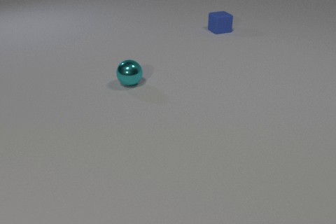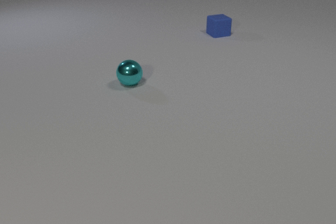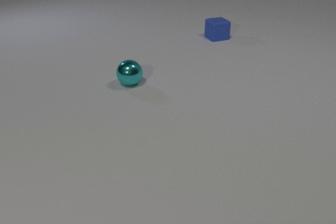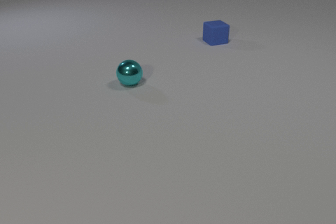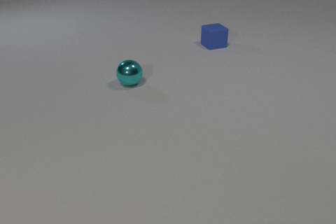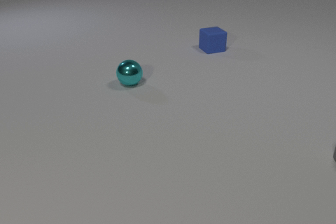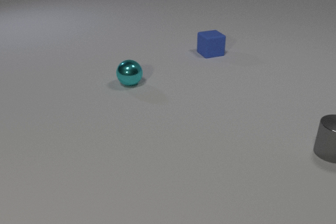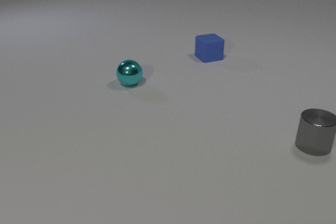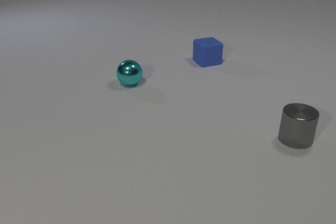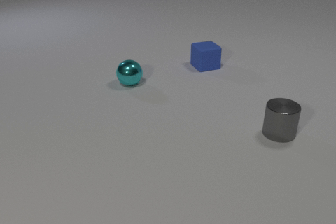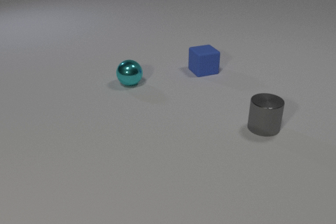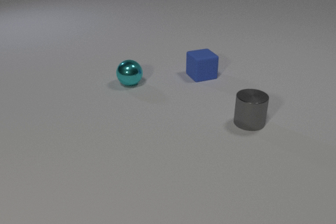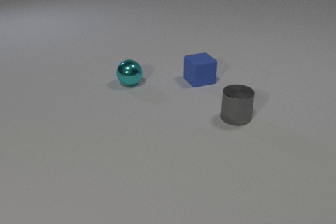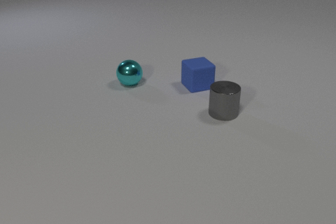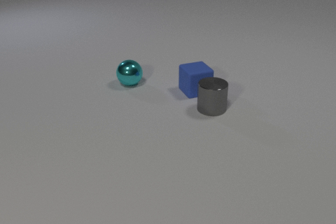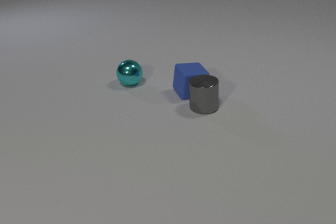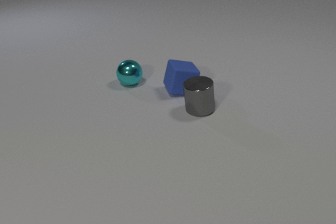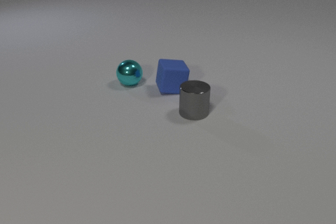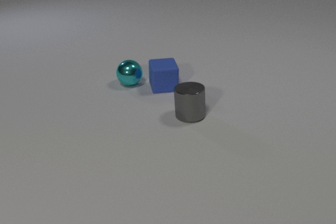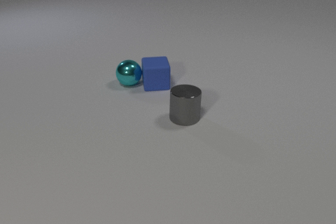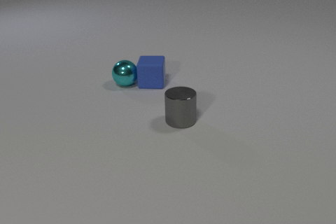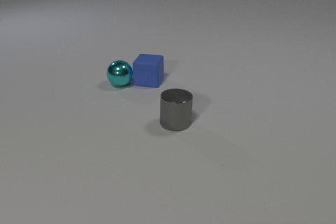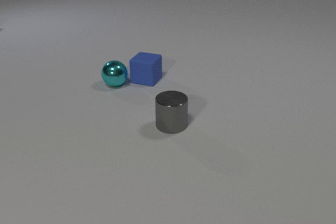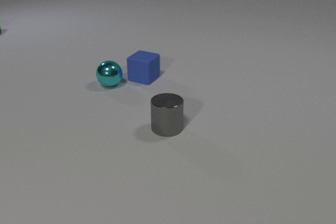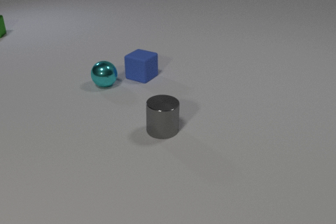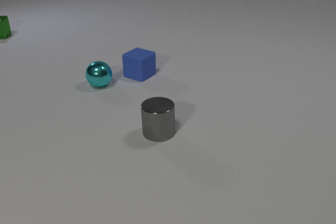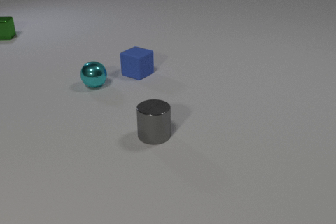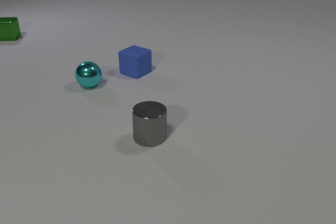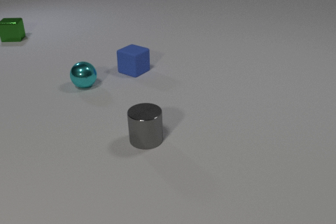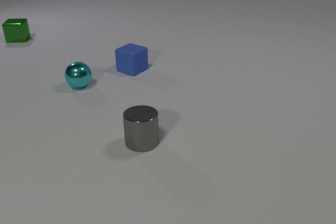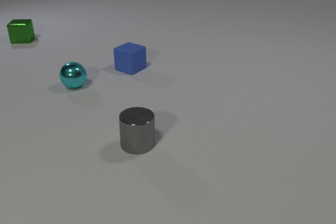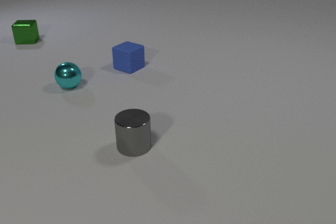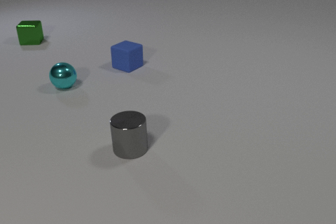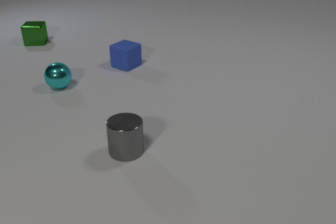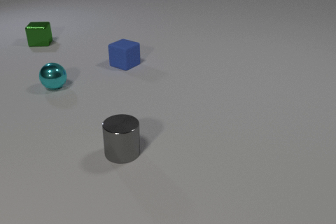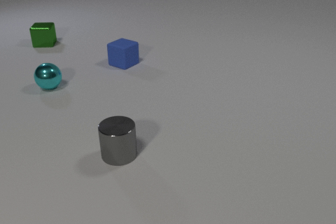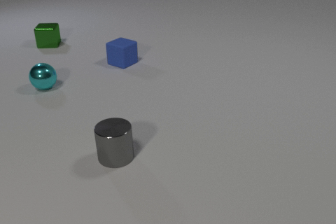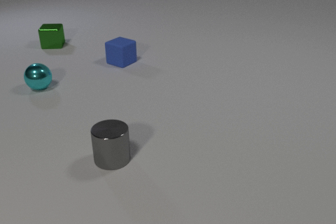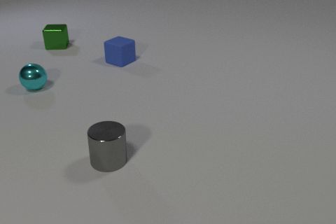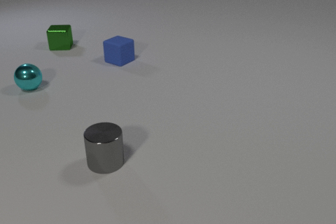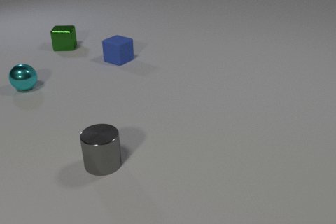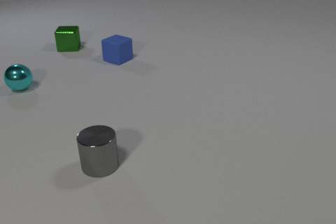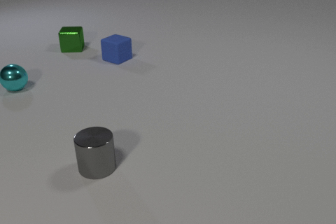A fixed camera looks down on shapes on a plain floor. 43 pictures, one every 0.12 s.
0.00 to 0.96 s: The gray metal cylinder comes in at the right edge, slides to the left. The blue rubber cube slides toward the camera.
0.96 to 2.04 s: The gray metal cylinder slides to the left. The blue rubber cube slides toward the camera and to the left. The gray metal cylinder and the blue rubber cube collide.
2.04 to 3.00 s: The gray metal cylinder slides toward the camera and to the left. The blue rubber cube slides away from the camera and to the left, spins so that its near face slides to the left, clockwise seen from above. The cyan metal sphere rolls to the left. The green metal cube comes in at the left edge, slides toward the camera and to the right. The blue rubber cube and the cyan metal sphere collide.
3.00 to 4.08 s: The gray metal cylinder slides to the left and toward the camera. The blue rubber cube slides away from the camera and to the left. The cyan metal sphere rolls to the left. The green metal cube slides to the right and toward the camera.
4.08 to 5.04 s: The gray metal cylinder slides to the left and toward the camera. The blue rubber cube slides away from the camera and to the left. The cyan metal sphere rolls to the left. The green metal cube slides to the right and toward the camera.
How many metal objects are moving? 3.
What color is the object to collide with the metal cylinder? blue.
Are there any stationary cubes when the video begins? no.
